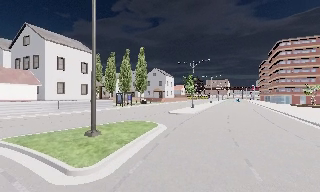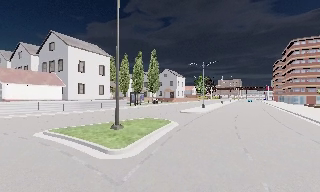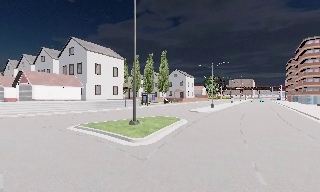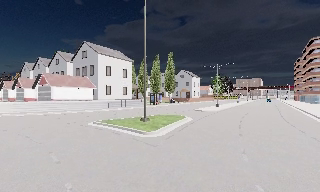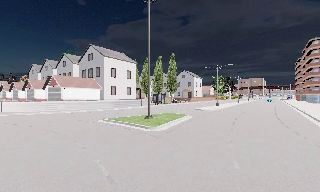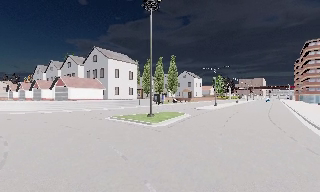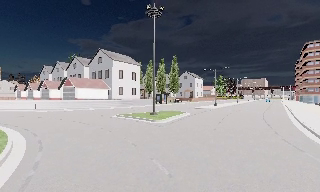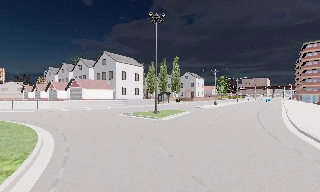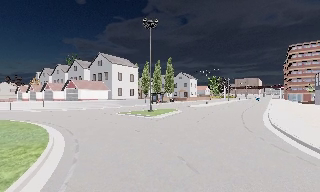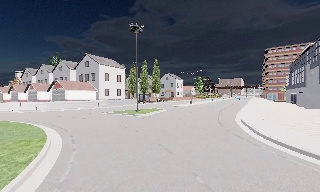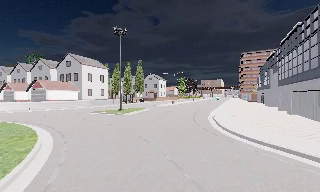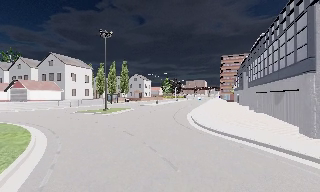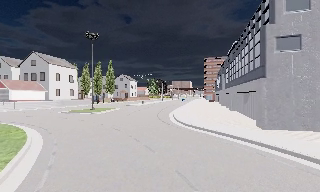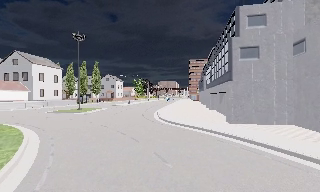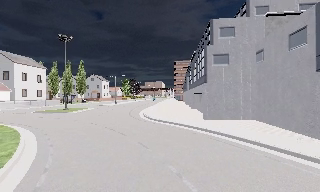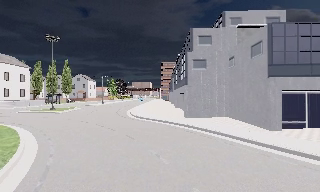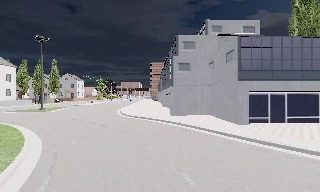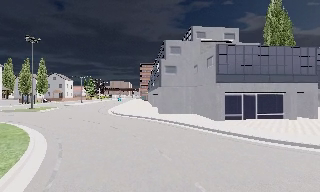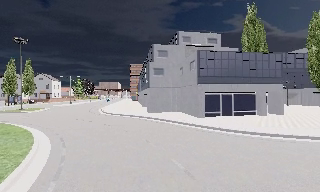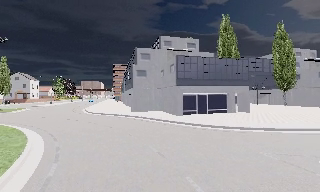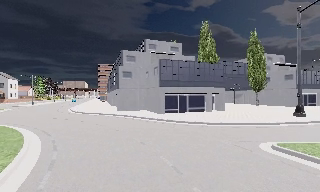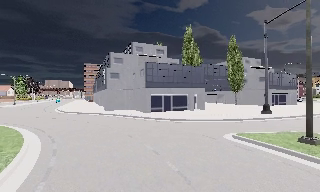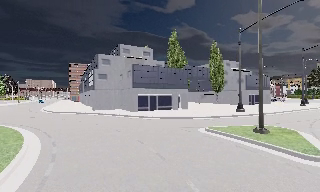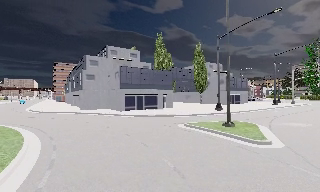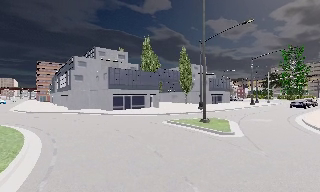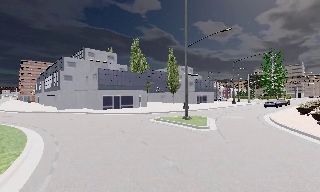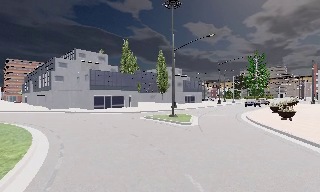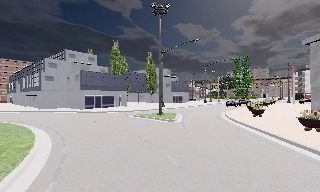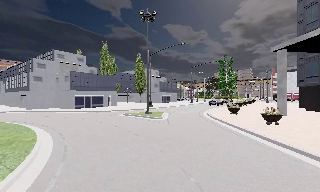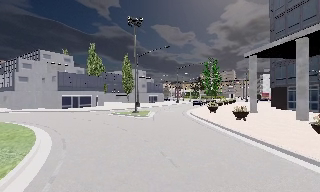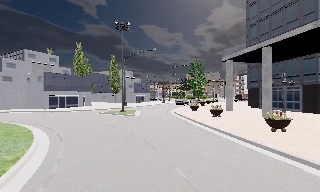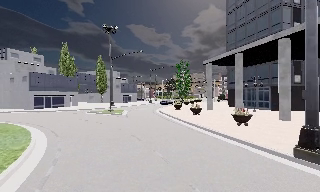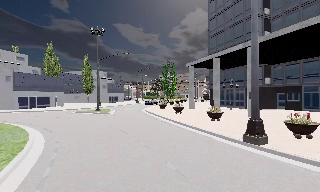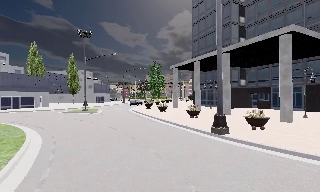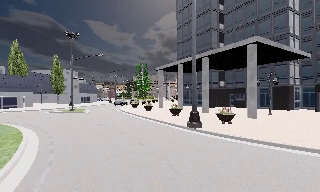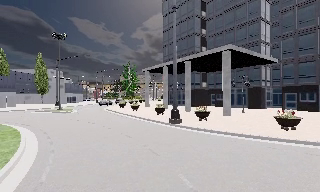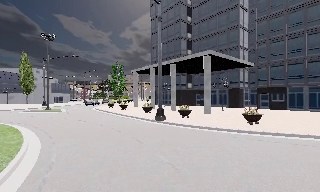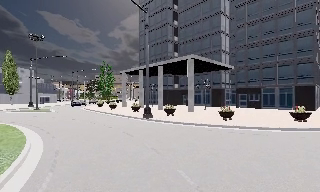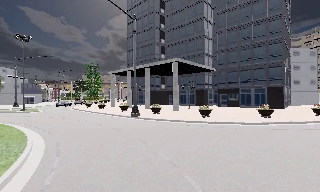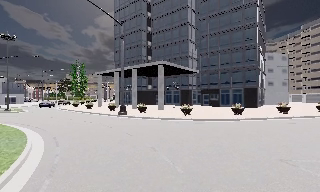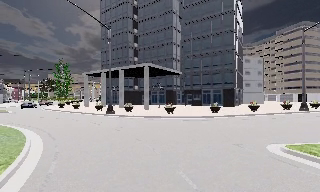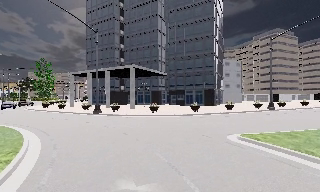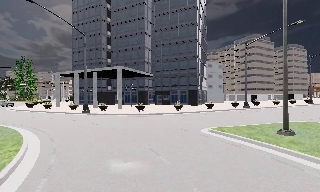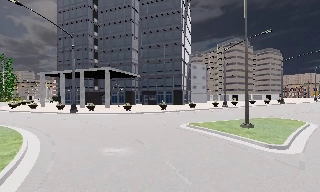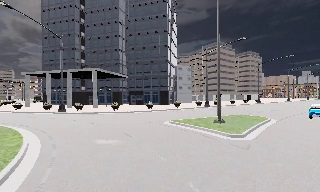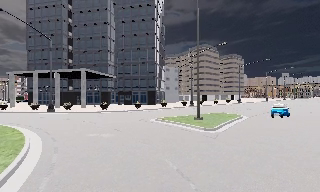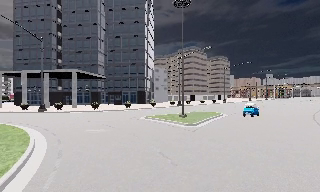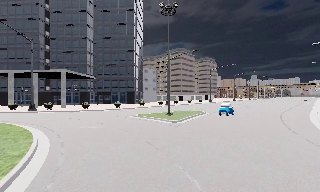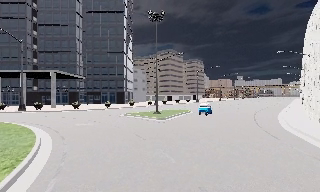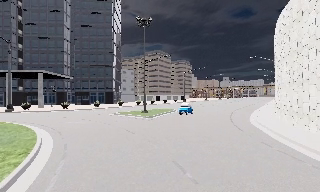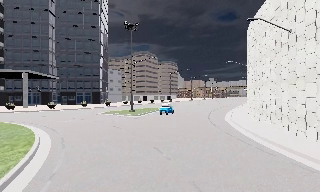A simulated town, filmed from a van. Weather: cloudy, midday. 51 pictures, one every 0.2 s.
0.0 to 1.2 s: The camera pans to its left, which is counterclockwise from overhead, by about 10 degrees. It travels backward, about 9 m, so what stands in front gets smaller.
1.2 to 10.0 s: The camera pans to its right, which is clockwise from overhead, by about 185 degrees. It travels backward, about 65 m.
The film runs backward here.
